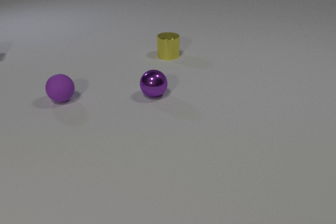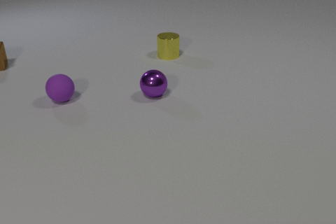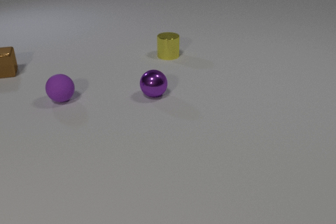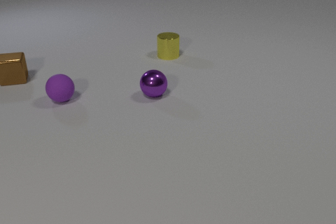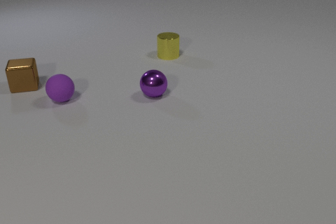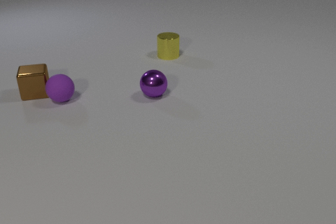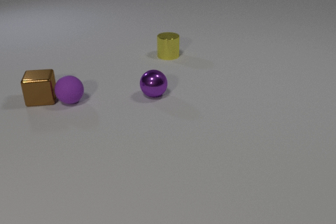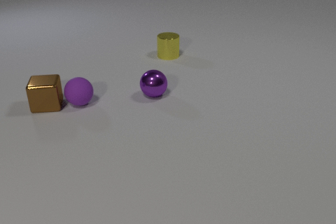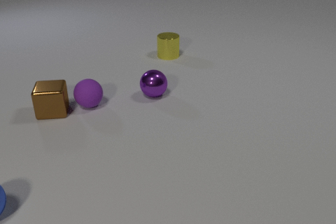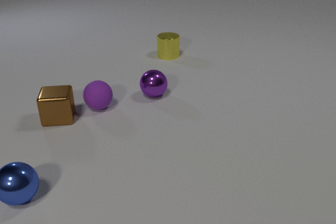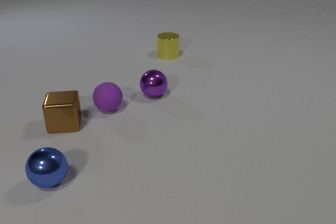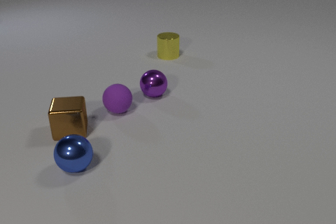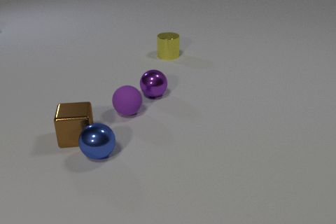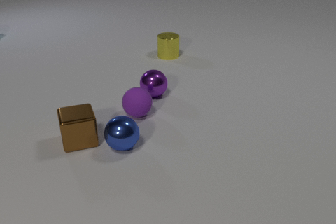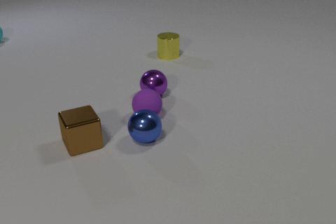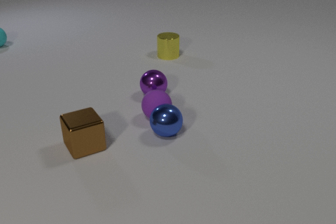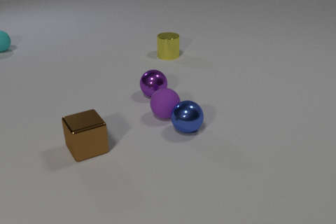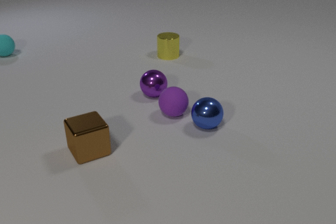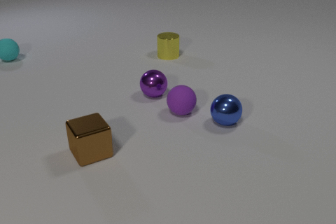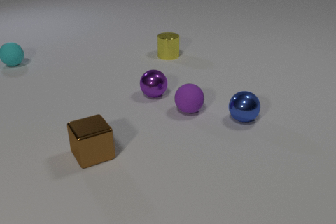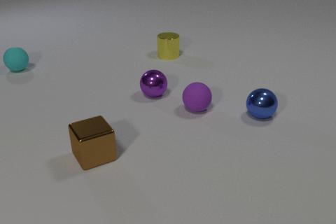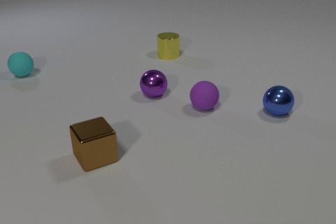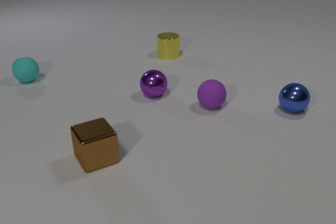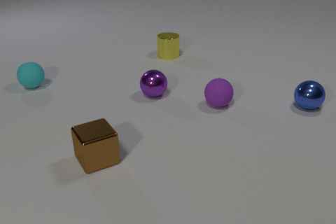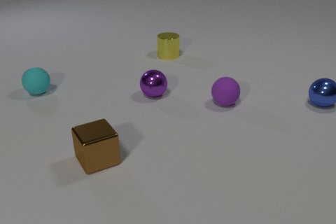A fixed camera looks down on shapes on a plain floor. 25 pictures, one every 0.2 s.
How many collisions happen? 3.
How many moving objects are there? 4.
Are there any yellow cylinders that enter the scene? no.
0.0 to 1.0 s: The brown metal cube comes in at the left edge, slides toward the camera and to the right. The brown metal cube and the purple rubber sphere collide.
1.0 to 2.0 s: The brown metal cube slides toward the camera. The purple rubber sphere rolls to the right and toward the camera. The blue metal sphere comes in at the left edge, rolls to the right and away from the camera.
2.0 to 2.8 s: The brown metal cube slides toward the camera and to the right. The purple rubber sphere rolls to the right and toward the camera. The blue metal sphere rolls to the right and away from the camera. The cyan rubber sphere comes in at the left edge, rolls toward the camera. The brown metal cube and the blue metal sphere collide.
2.8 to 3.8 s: The brown metal cube slides toward the camera and to the right. The purple rubber sphere rolls to the right. The blue metal sphere rolls to the right and away from the camera. The cyan rubber sphere rolls toward the camera. The purple rubber sphere and the blue metal sphere collide.
3.8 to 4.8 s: The brown metal cube slides toward the camera. The purple rubber sphere rolls to the right and away from the camera. The blue metal sphere rolls to the right and away from the camera. The cyan rubber sphere rolls toward the camera.
